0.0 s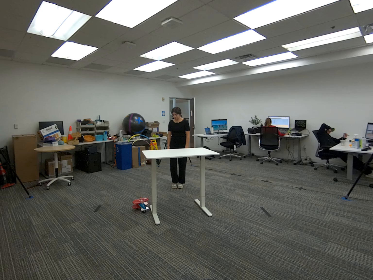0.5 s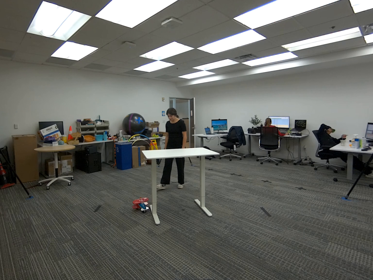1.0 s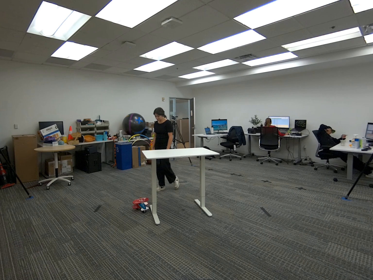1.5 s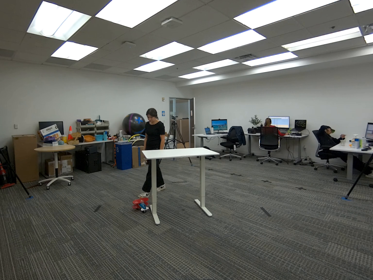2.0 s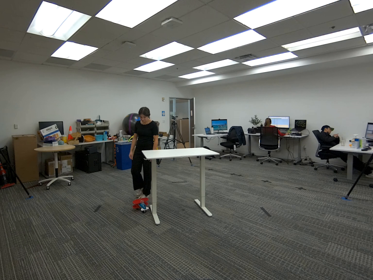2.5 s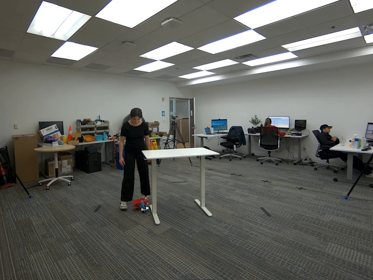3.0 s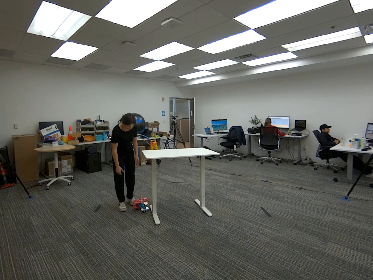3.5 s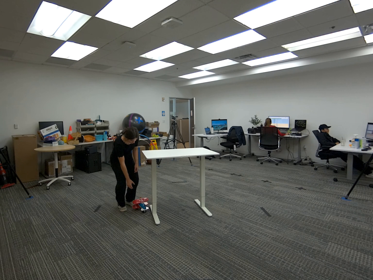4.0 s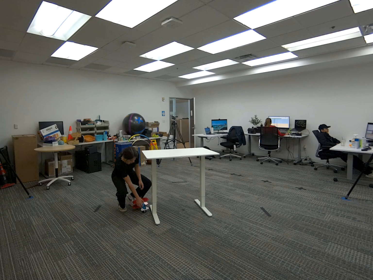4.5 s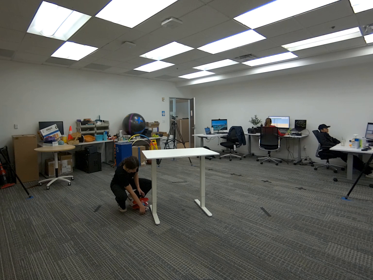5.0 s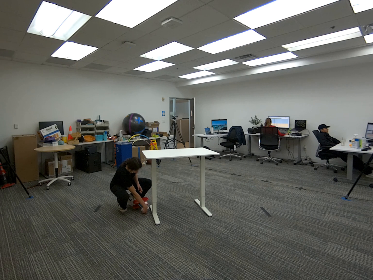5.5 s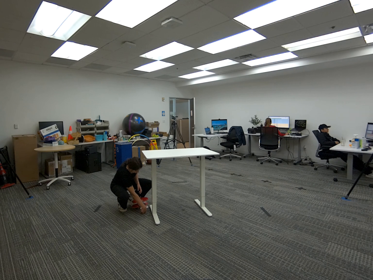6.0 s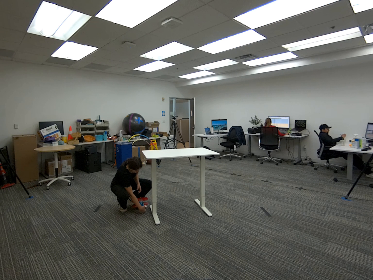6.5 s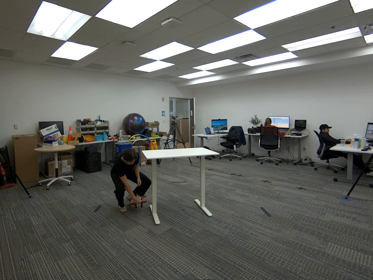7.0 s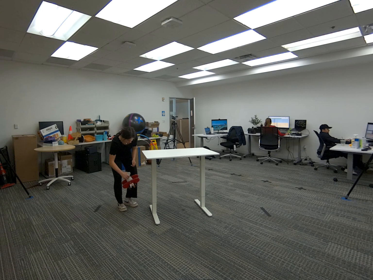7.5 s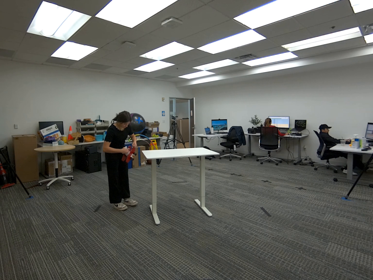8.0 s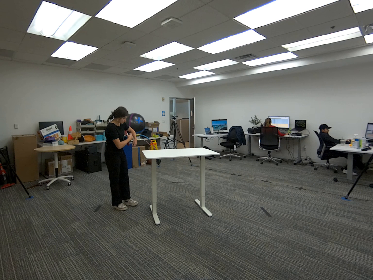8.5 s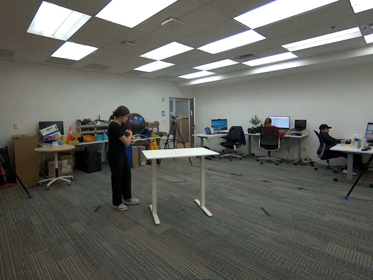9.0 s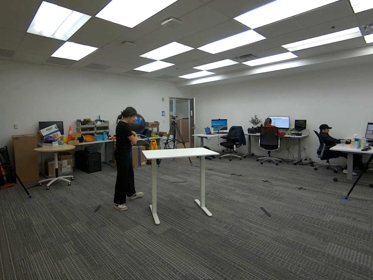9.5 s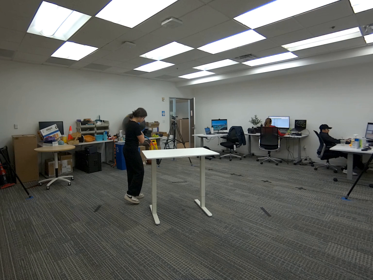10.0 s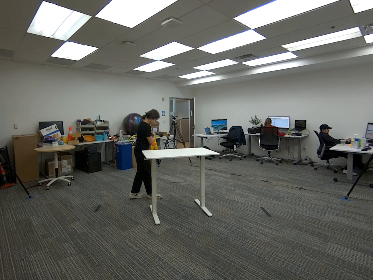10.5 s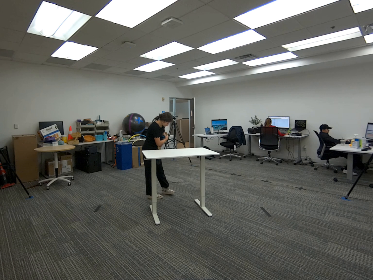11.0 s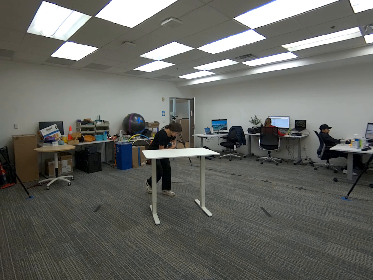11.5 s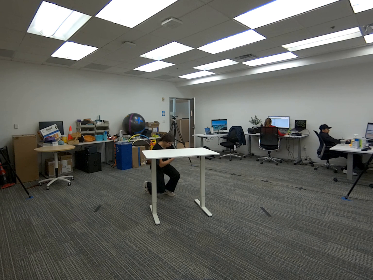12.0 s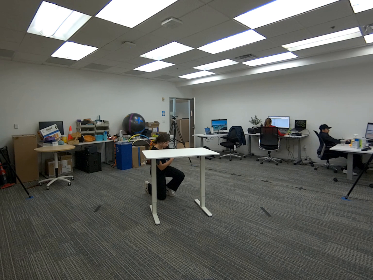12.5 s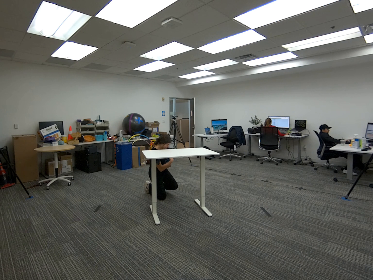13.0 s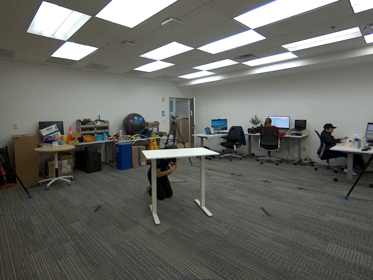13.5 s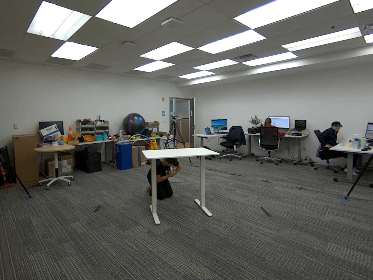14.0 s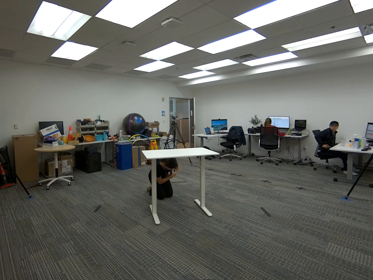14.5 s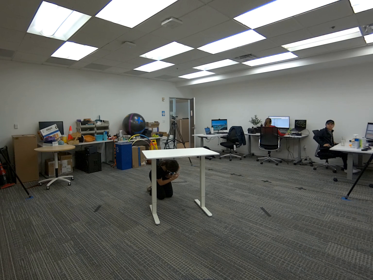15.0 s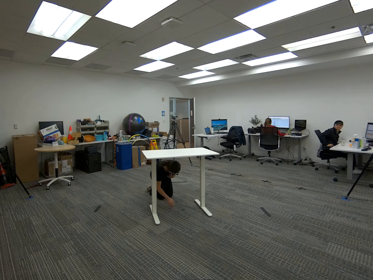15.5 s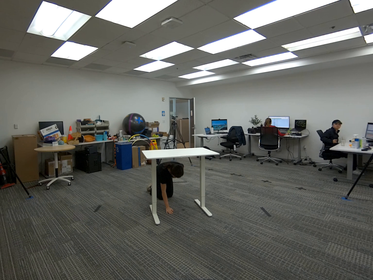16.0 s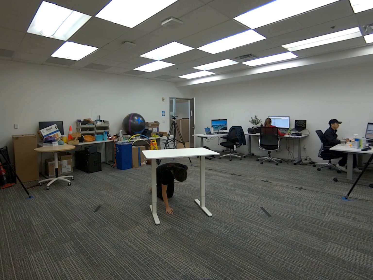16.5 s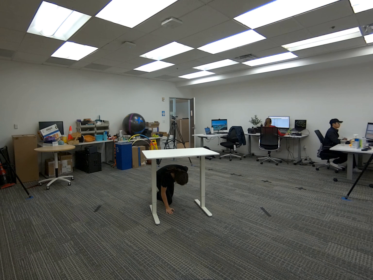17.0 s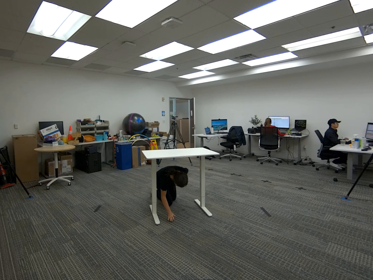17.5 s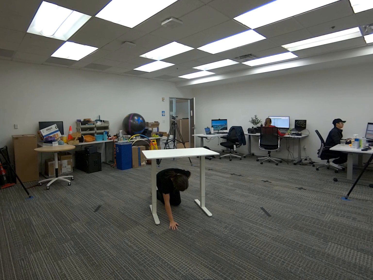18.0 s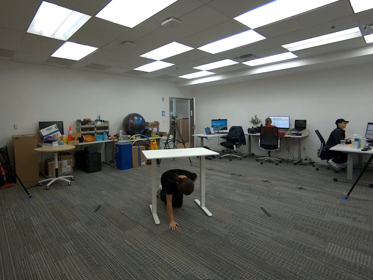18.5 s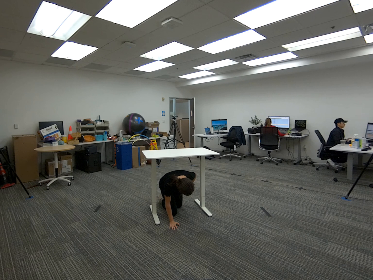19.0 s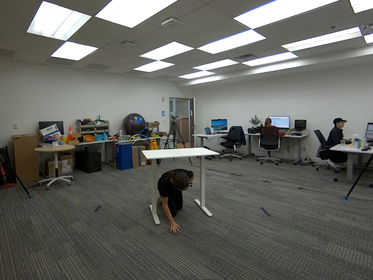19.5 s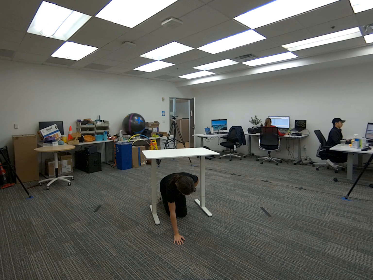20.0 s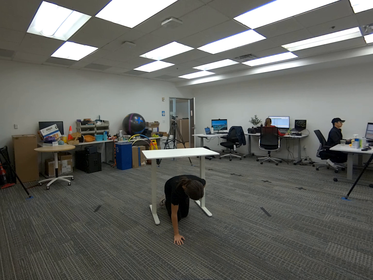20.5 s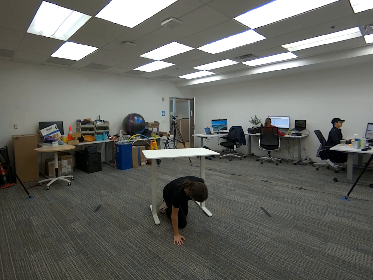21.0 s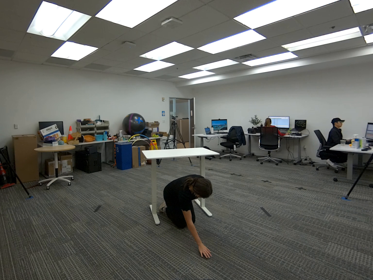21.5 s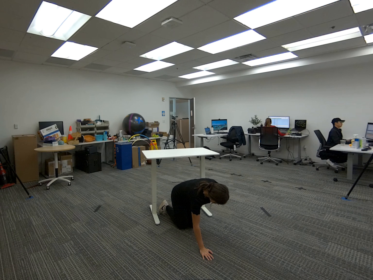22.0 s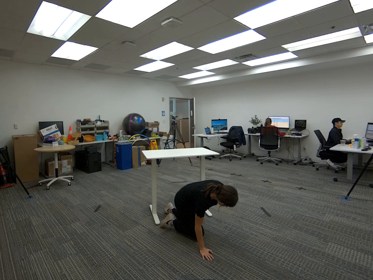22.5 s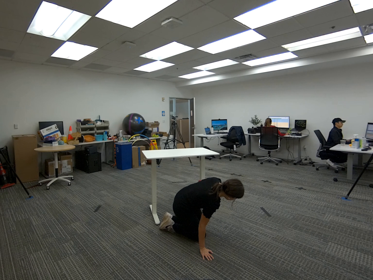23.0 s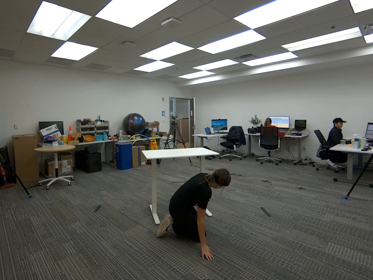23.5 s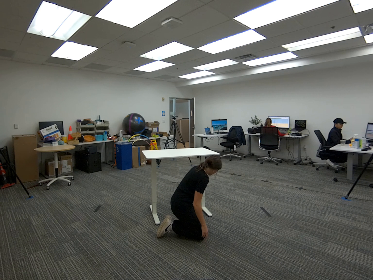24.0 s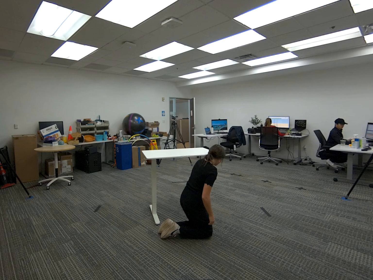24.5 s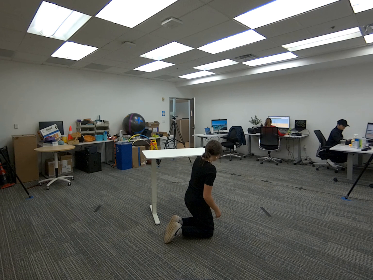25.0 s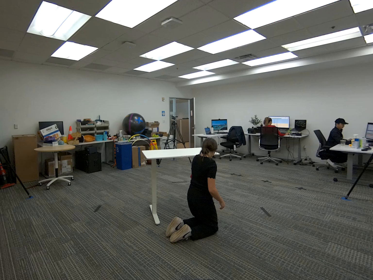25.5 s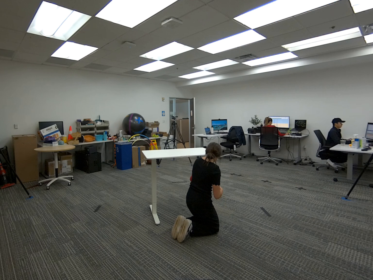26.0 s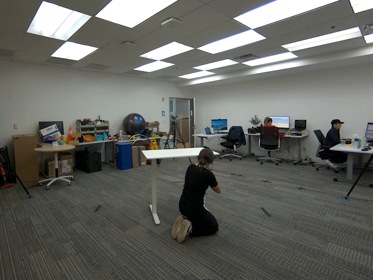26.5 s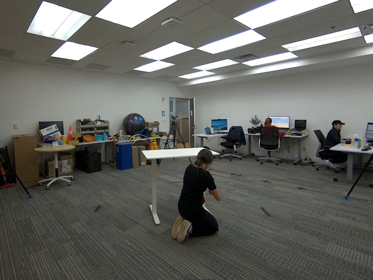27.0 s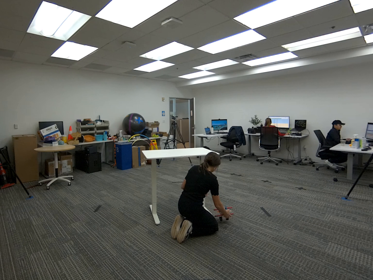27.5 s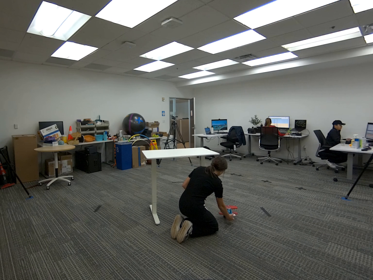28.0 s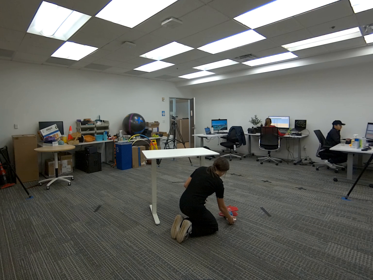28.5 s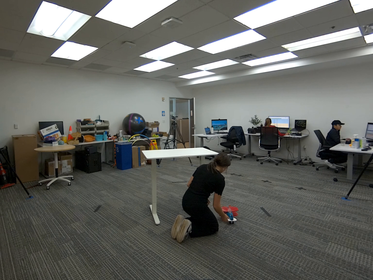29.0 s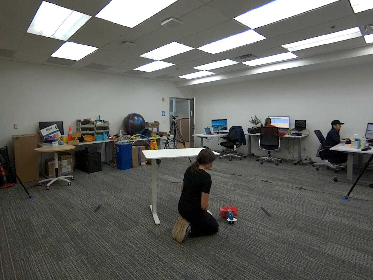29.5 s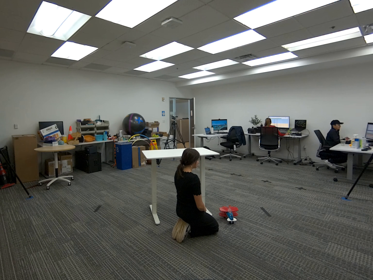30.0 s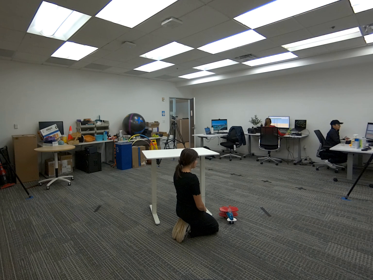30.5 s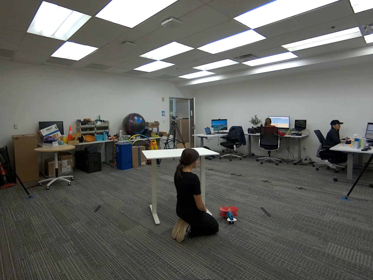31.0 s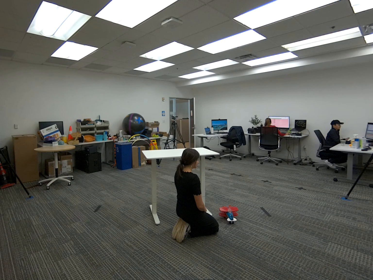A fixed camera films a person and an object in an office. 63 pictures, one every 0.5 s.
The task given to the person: Walk to the airplane on the ground, pick it up with your right hand, tuck it under your left arm, and crawl under and through the desk. Place the airplane back on the ground.
